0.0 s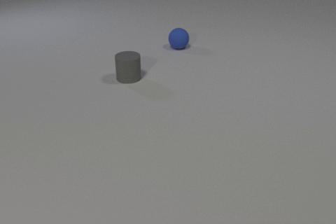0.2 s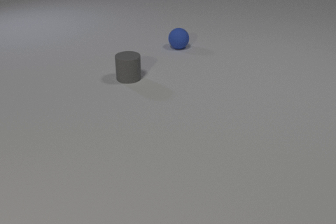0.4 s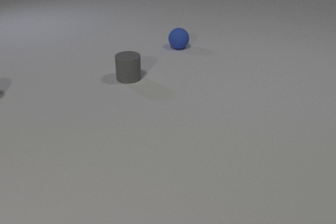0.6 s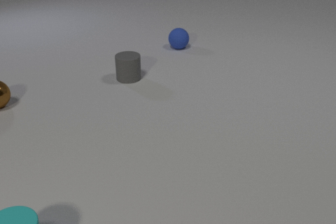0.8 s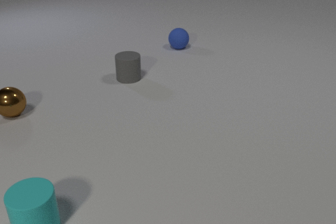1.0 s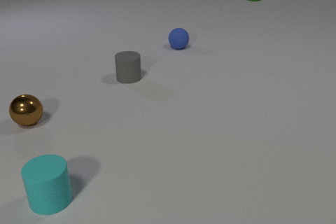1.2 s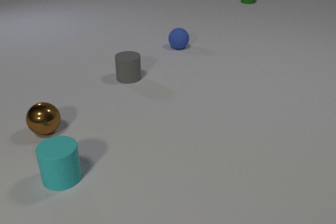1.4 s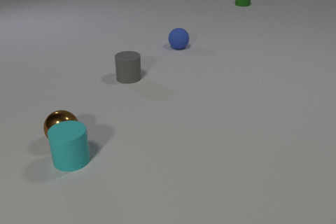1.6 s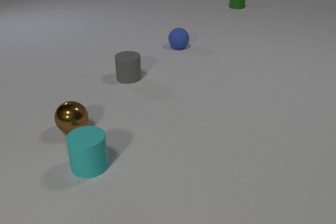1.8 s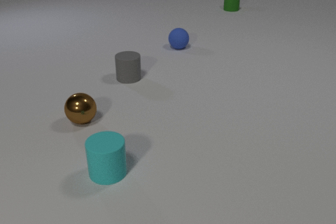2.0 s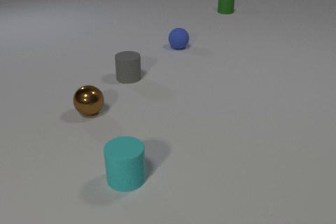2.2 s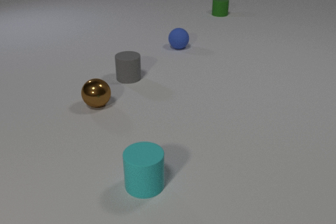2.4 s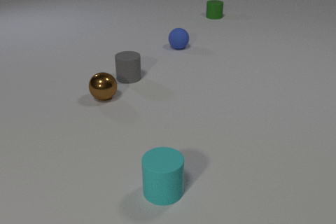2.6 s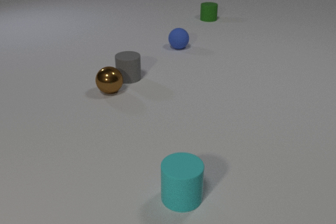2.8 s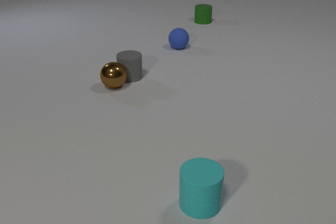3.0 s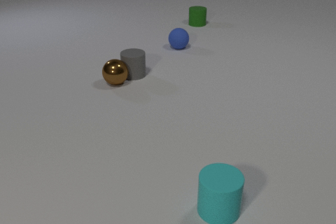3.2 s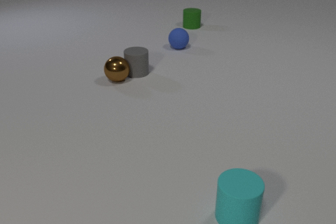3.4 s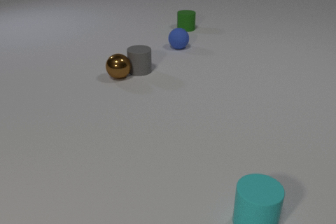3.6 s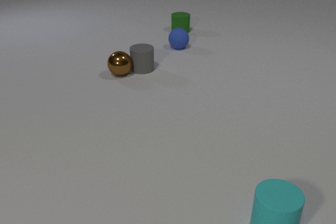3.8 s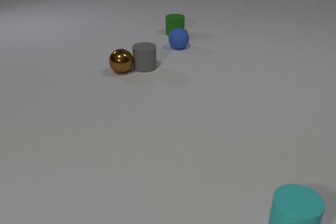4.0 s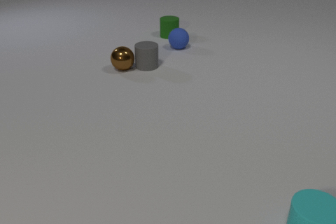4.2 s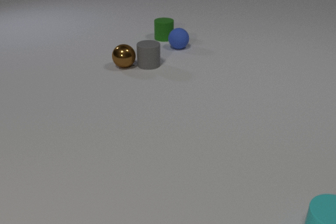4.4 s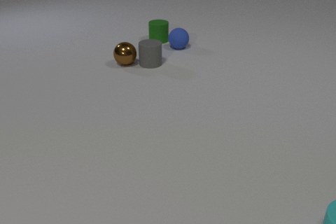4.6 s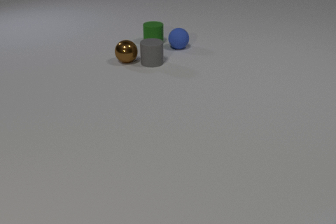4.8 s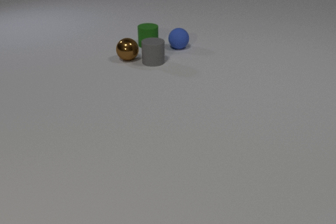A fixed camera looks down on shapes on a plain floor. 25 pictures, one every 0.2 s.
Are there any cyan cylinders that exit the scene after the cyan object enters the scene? yes.
What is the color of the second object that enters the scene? cyan.
How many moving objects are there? 4.
0.0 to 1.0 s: The cyan rubber cylinder comes in at the bottom edge, slides away from the camera and to the right. The brown metal sphere comes in at the left edge, rolls toward the camera and to the right. The green rubber cylinder comes in at the top edge, slides toward the camera and to the left.
1.0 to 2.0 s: The cyan rubber cylinder slides to the right. The brown metal sphere rolls to the right. The green rubber cylinder slides toward the camera and to the left. The cyan rubber cylinder and the brown metal sphere collide.
2.0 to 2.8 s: The cyan rubber cylinder slides to the right and toward the camera. The brown metal sphere rolls away from the camera and to the right. The green rubber cylinder slides toward the camera and to the left. The brown metal sphere and the gray rubber cylinder collide.
2.8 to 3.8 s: The cyan rubber cylinder slides to the right. The brown metal sphere rolls away from the camera. The gray rubber cylinder slides away from the camera and to the right. The green rubber cylinder slides toward the camera and to the left.
3.8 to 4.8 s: The cyan rubber cylinder slides to the right, leaves at the right edge. The brown metal sphere rolls away from the camera. The gray rubber cylinder slides away from the camera and to the right. The green rubber cylinder slides toward the camera and to the left.
